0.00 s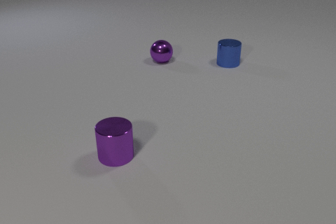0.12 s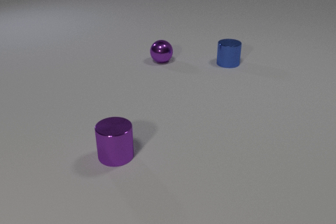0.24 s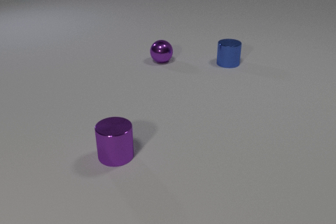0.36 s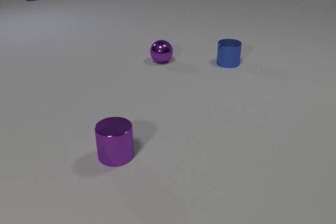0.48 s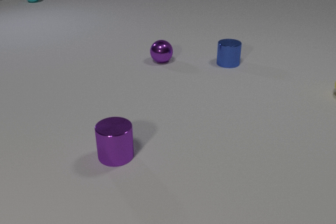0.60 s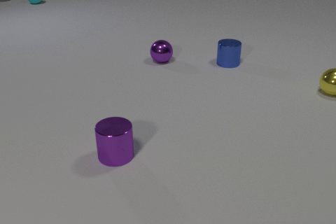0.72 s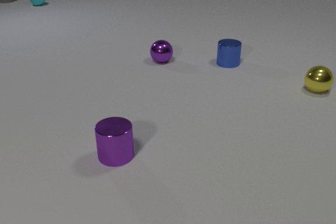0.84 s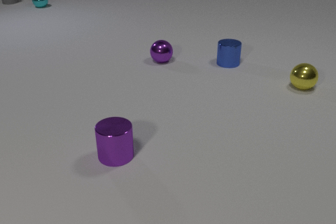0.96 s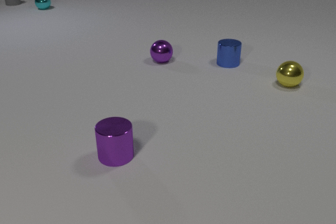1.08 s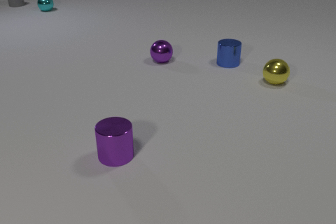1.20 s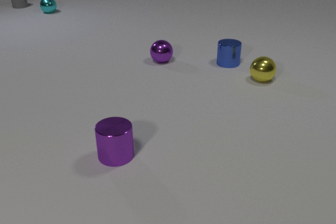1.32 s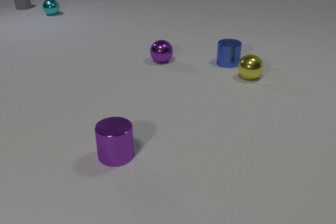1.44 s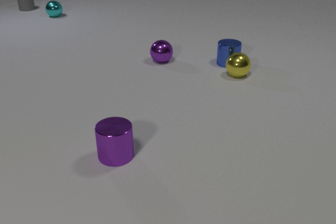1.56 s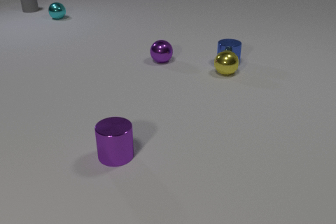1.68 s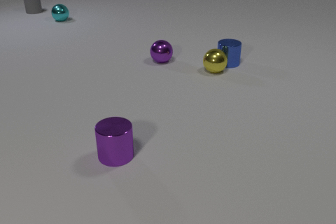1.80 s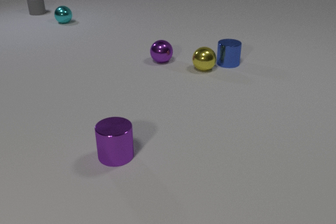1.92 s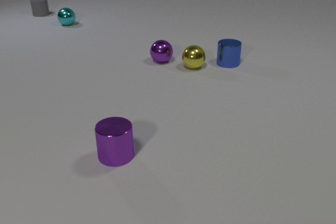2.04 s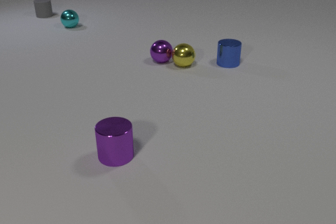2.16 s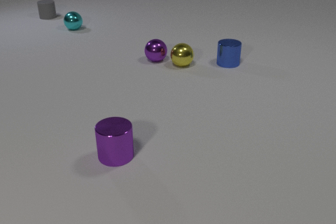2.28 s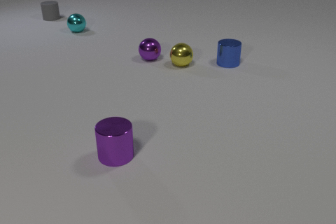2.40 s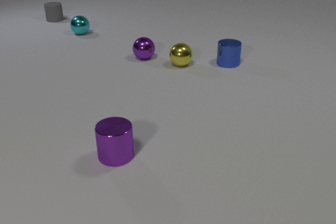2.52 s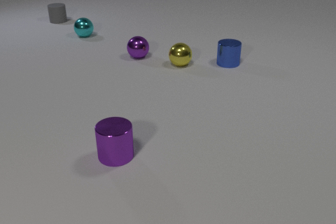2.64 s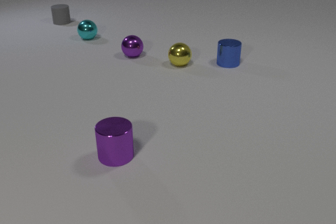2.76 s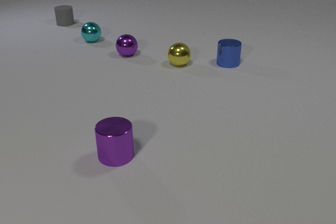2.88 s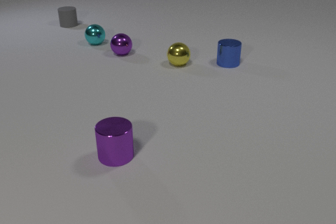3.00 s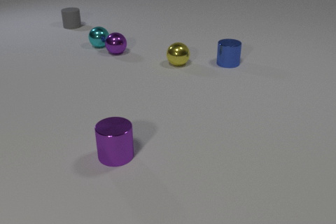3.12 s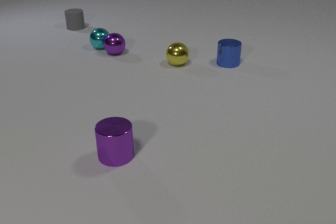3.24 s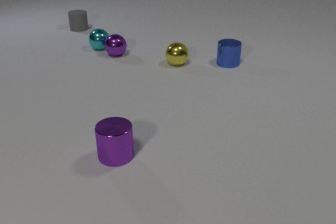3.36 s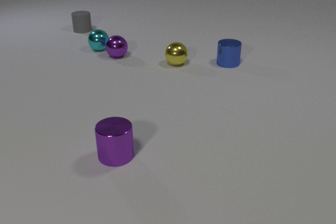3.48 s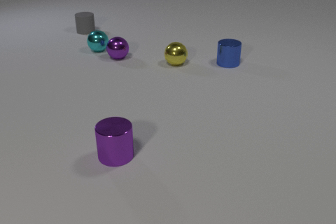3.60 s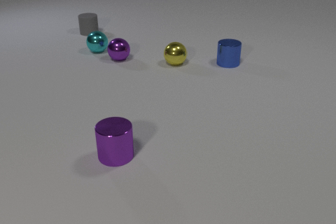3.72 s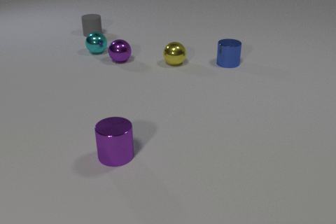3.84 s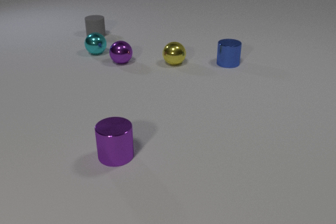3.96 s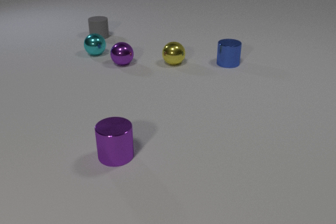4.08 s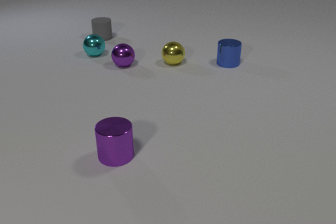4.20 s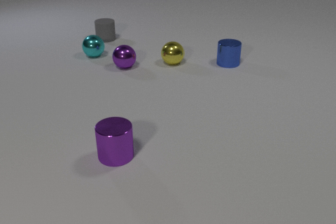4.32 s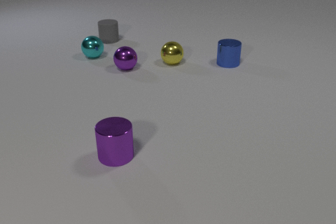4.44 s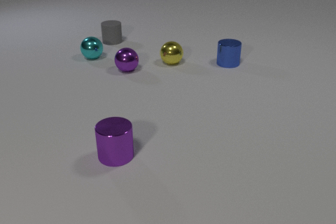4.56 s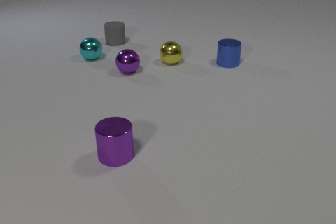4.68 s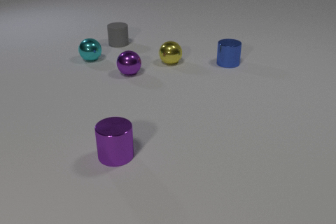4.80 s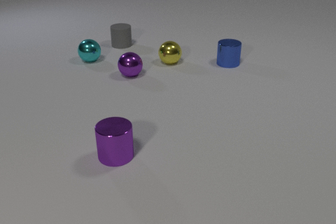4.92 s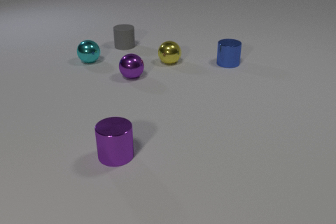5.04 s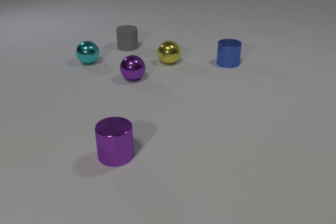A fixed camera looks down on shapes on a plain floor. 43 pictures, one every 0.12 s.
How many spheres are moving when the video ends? 3.
Are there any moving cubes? no.
How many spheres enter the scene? 2.
0.00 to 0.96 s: The yellow metal sphere comes in at the right edge, rolls to the left. The cyan metal sphere comes in at the top edge, rolls toward the camera. The gray rubber cylinder comes in at the top edge, slides toward the camera and to the right.
0.96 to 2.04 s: The yellow metal sphere rolls to the left. The cyan metal sphere rolls toward the camera. The gray rubber cylinder slides toward the camera and to the right. The yellow metal sphere and the purple metal sphere collide.
2.04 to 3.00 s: The yellow metal sphere rolls to the left. The purple metal sphere rolls to the left and away from the camera. The cyan metal sphere rolls toward the camera and to the right. The gray rubber cylinder slides toward the camera and to the right.
3.00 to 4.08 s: The yellow metal sphere rolls to the left. The purple metal sphere rolls toward the camera. The cyan metal sphere rolls toward the camera. The gray rubber cylinder slides toward the camera and to the right. The purple metal sphere and the cyan metal sphere collide.
4.08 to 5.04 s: The purple metal sphere rolls toward the camera. The cyan metal sphere rolls toward the camera. The gray rubber cylinder slides toward the camera and to the right.
